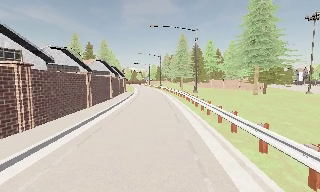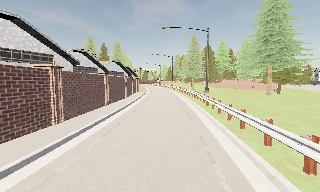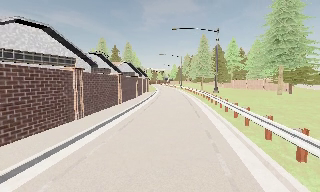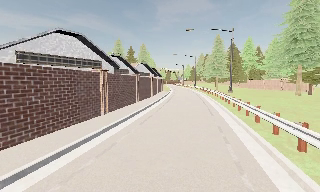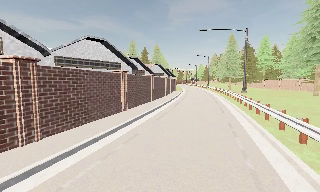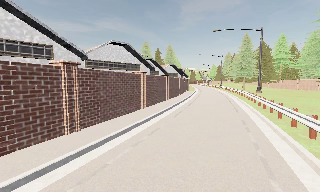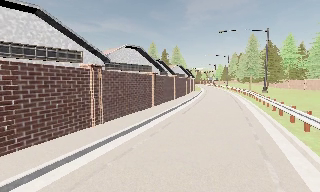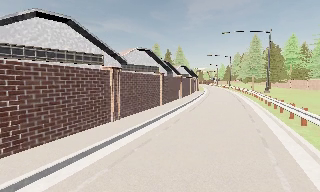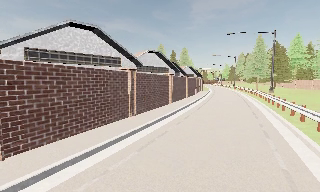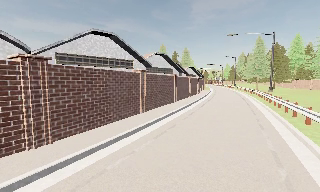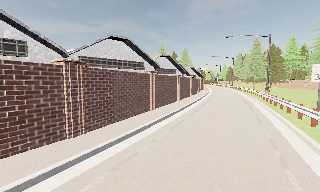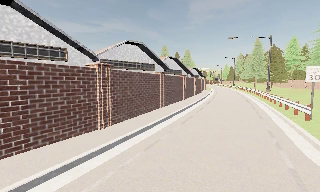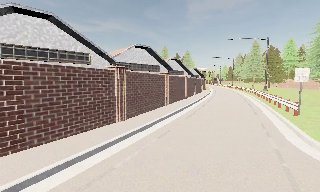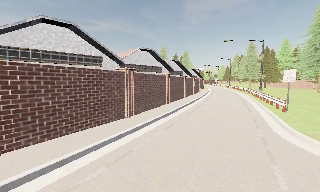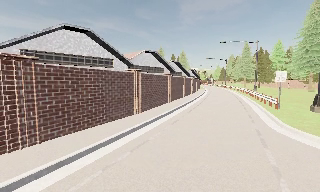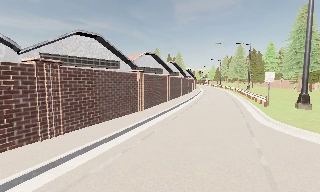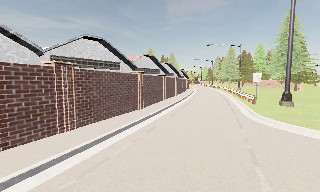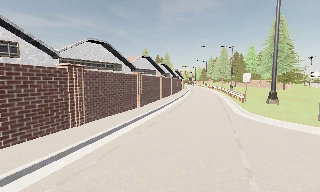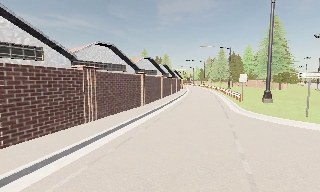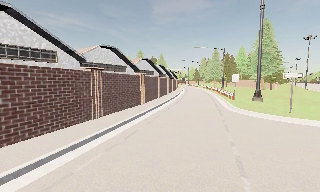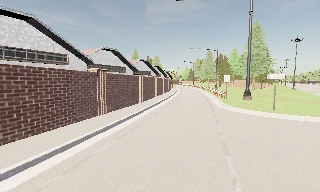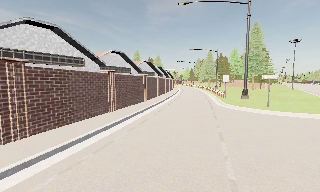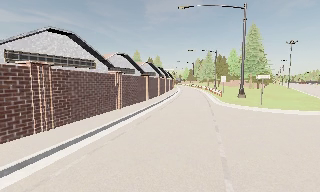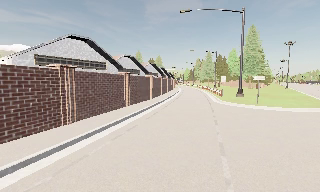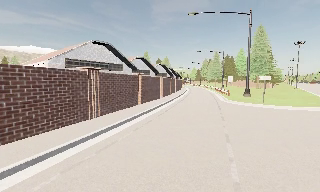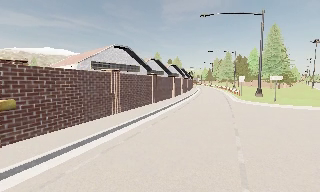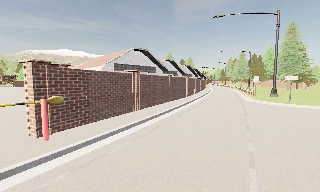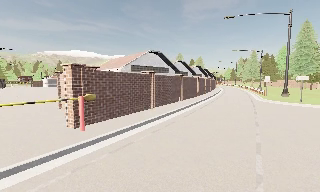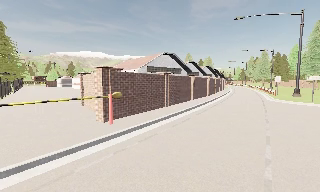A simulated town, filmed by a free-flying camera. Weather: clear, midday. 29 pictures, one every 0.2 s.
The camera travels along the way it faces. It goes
backward.
0.0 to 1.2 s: The camera swings to its left by about 20 degrees, and the scene slides to the right. It travels backward, about 4.5 m, so what stands in front gets smaller.
1.2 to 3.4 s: The camera travels backward and to its left, about 11 m, so what stands in front gets smaller.
3.4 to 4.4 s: The camera travels backward, about 4.5 m, so what stands in front gets smaller.
4.4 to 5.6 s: The scene slides to the right, as the camera pans about 15 degrees to its left. It travels backward, about 6 m, so what stands in front gets smaller.
The film runs backward here.
